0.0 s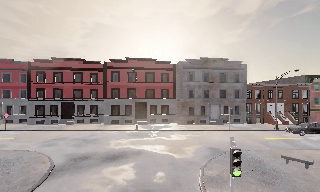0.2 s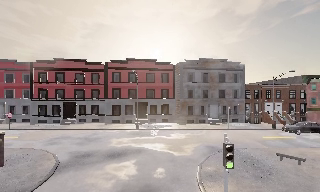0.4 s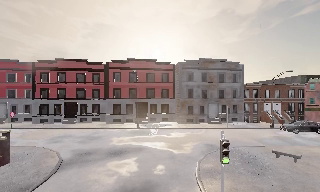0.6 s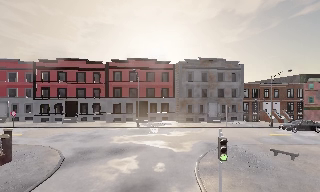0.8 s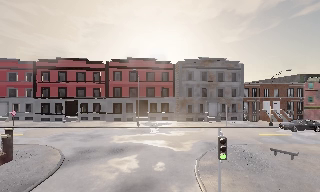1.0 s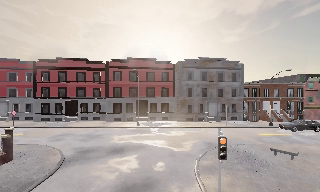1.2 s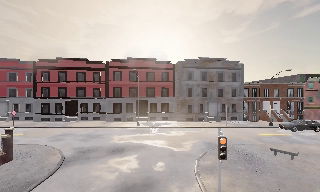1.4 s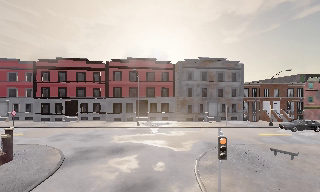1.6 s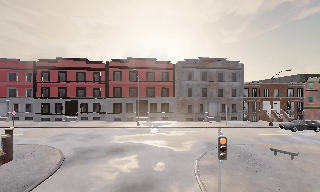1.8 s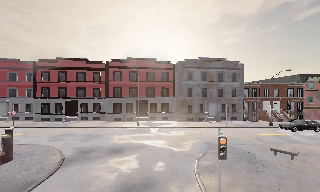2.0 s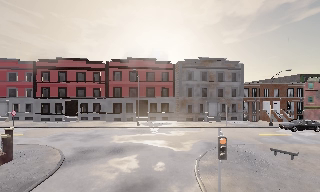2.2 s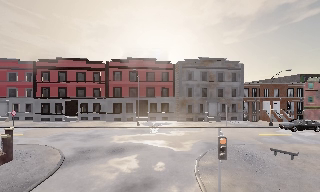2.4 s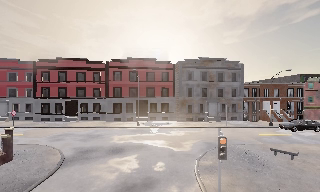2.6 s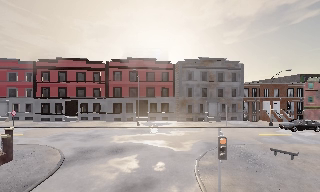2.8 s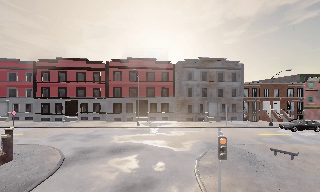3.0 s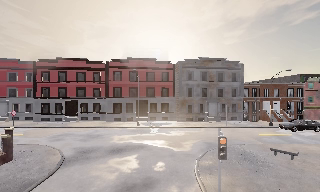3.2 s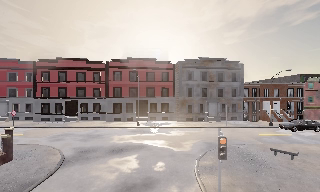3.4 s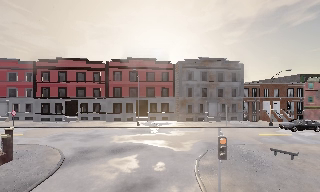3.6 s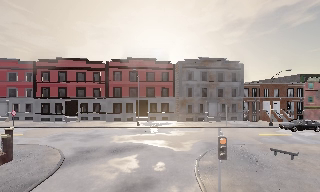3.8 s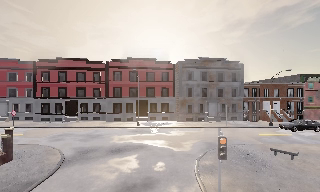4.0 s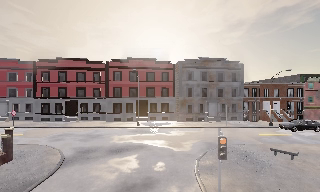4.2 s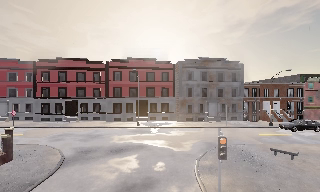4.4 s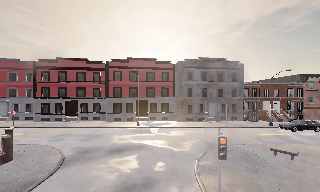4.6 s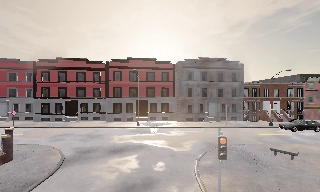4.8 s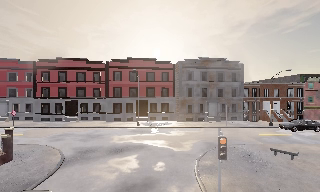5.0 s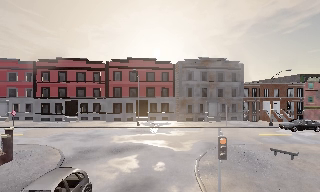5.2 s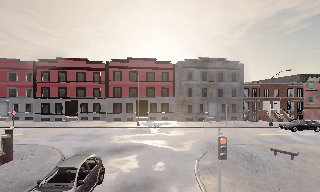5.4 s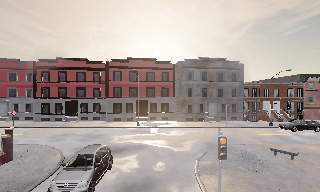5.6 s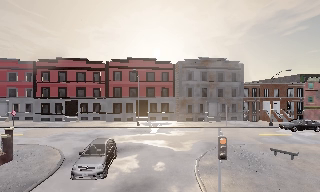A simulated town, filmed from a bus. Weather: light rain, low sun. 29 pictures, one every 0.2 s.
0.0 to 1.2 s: The camera travels backward, about 1 m, so what stands in front gets smaller. It loses speed.
1.2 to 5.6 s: The camera keeps its place and its aim.
The film runs backward here.
